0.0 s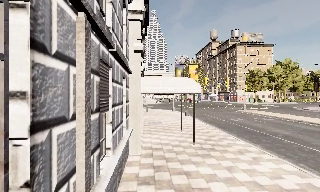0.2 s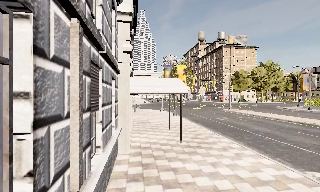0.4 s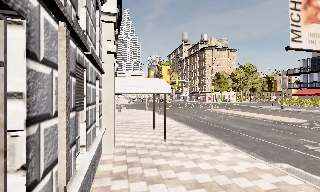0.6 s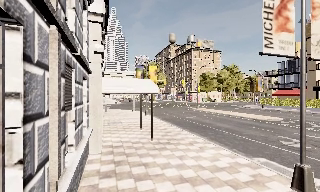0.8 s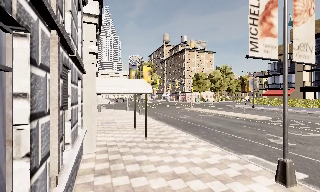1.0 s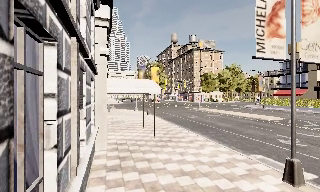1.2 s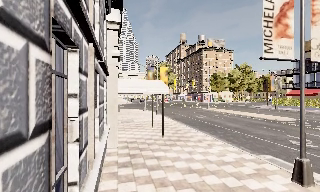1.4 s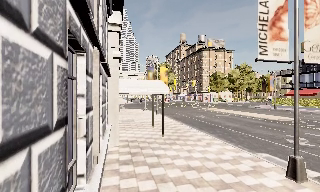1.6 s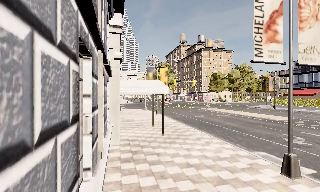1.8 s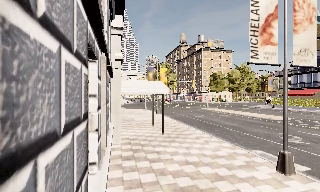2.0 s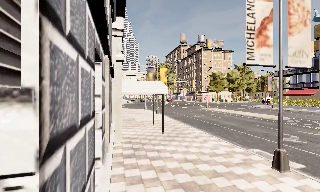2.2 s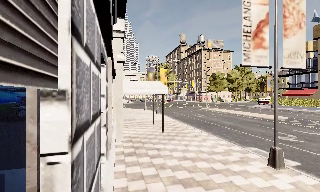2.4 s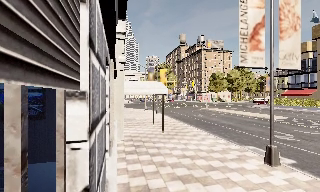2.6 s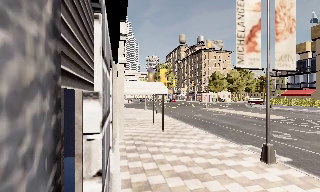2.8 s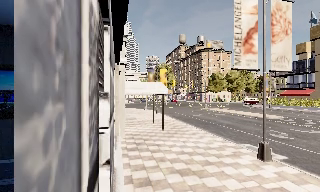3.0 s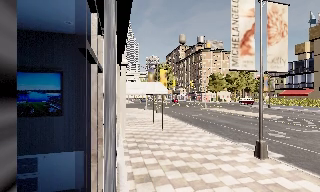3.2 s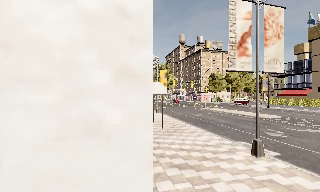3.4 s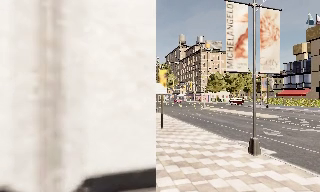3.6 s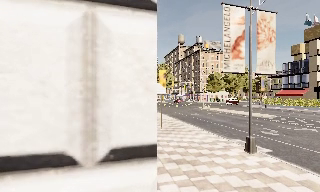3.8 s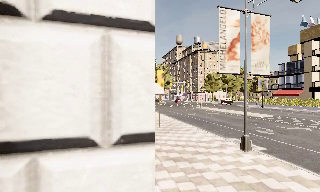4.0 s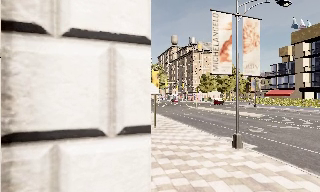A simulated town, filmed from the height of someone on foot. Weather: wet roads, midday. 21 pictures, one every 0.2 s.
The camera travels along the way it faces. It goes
backward.
0.0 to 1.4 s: The scene slides to the left, as the camera pans about 10 degrees to its right. It travels backward, about 1.5 m, so what stands in front gets smaller.
1.4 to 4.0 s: The camera travels backward, about 3 m, so what stands in front gets smaller.
The film runs backward here.
